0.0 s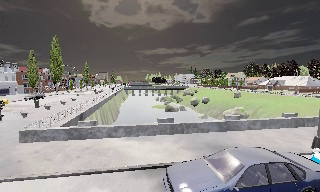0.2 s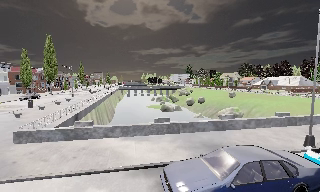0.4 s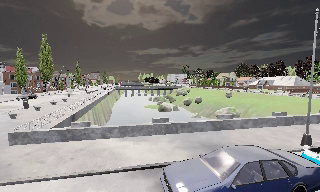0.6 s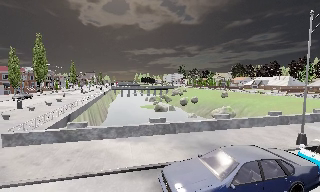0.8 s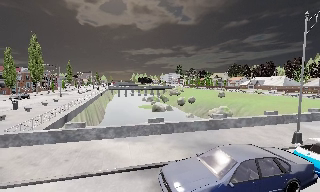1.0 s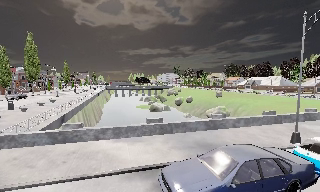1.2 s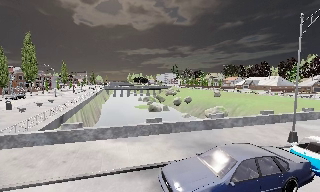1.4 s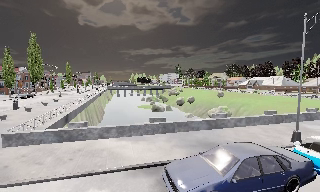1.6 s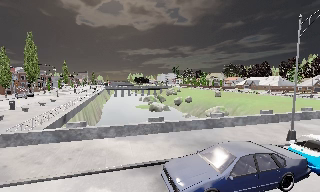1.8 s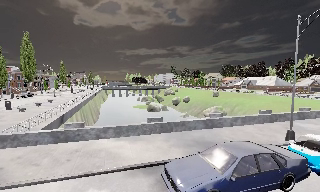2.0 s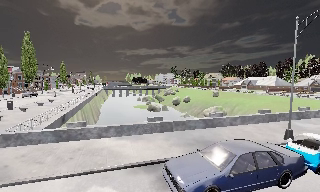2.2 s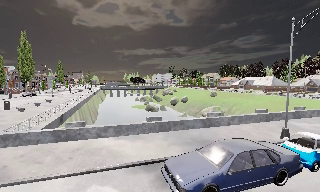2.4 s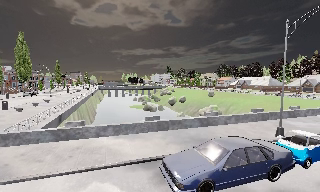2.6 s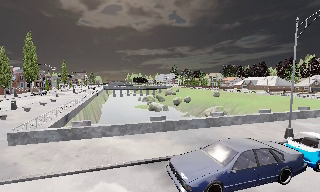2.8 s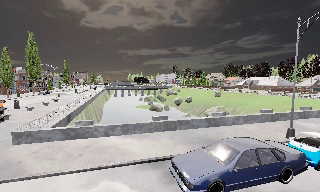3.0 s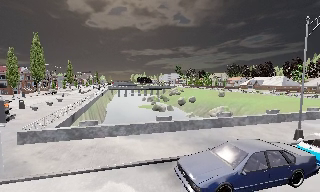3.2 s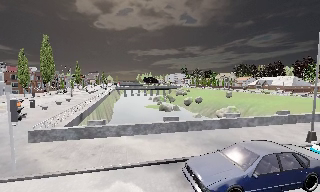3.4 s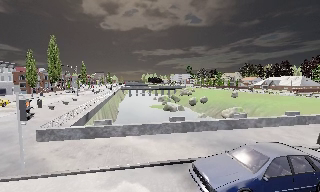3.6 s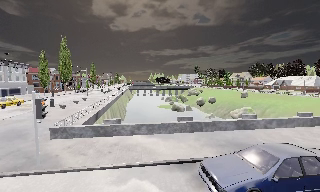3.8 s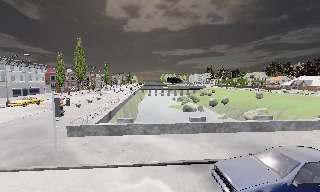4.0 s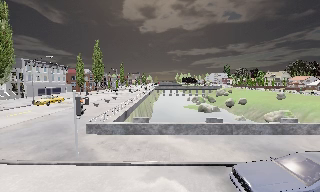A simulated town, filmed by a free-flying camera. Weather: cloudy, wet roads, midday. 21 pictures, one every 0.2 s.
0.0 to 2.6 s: The camera travels to its left and backward, about 1 m.
2.6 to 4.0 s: The camera pans to its left, which is counterclockwise from overhead, by about 15 degrees. It travels to its left, about 0.5 m, so close, fixed things drift to the right.
The film runs backward here.
